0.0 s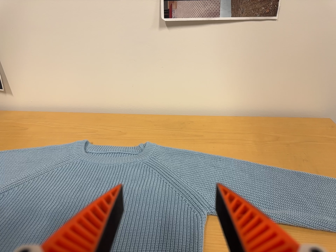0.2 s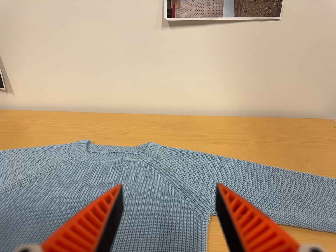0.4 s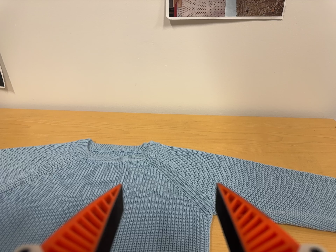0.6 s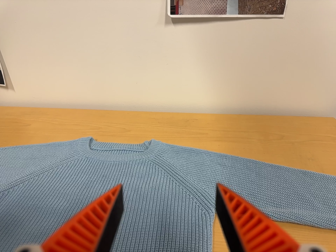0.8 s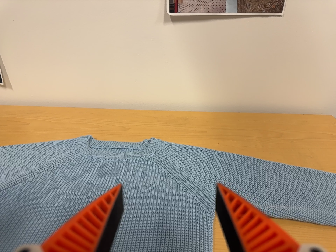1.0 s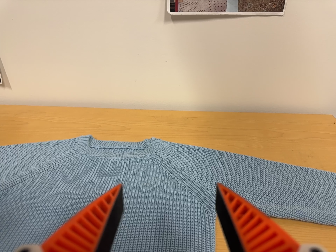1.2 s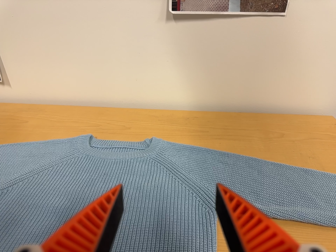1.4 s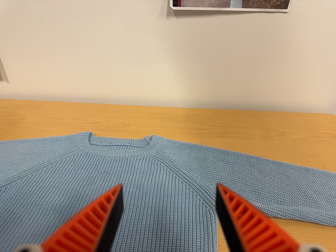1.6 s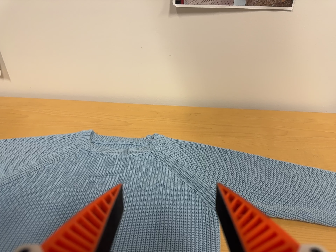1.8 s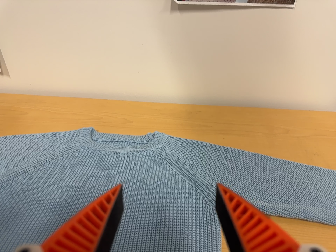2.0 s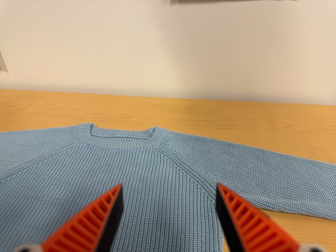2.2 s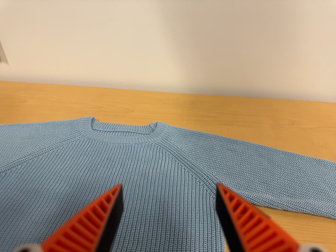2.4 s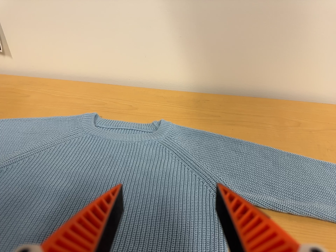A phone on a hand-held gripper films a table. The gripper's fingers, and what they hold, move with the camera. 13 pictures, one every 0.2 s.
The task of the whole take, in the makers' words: left arm across.
0.0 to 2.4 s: The camera travels to its left and forward, about 6 cm, so close, fixed things drift to the right.
The film runs forward here.
